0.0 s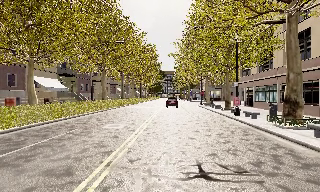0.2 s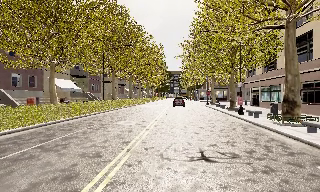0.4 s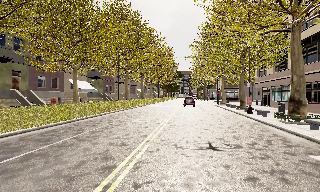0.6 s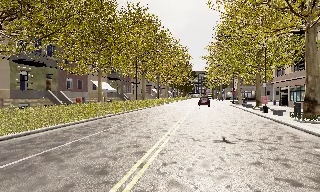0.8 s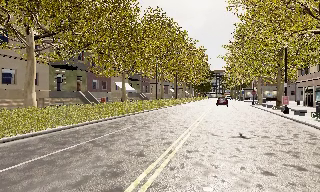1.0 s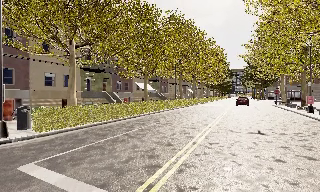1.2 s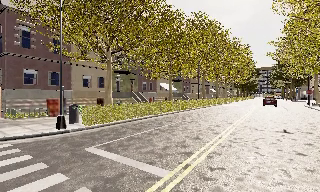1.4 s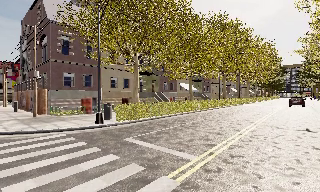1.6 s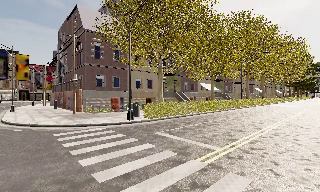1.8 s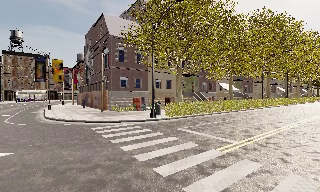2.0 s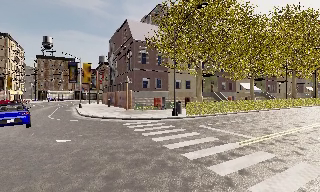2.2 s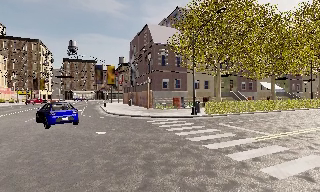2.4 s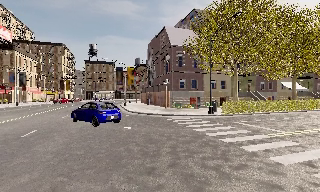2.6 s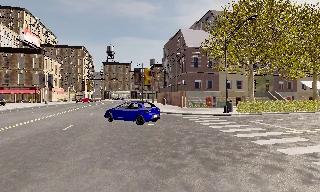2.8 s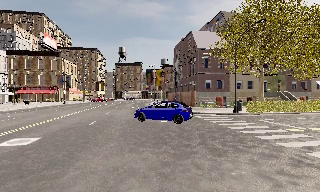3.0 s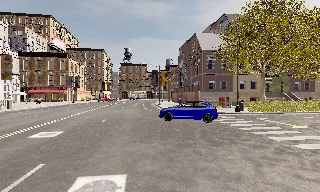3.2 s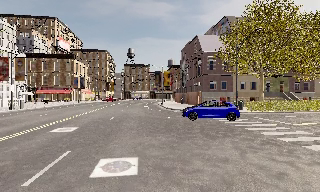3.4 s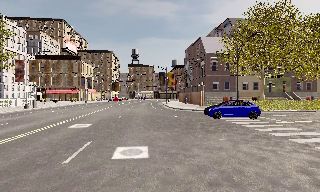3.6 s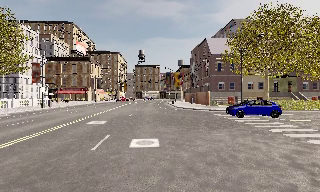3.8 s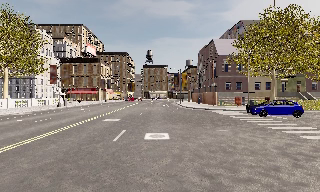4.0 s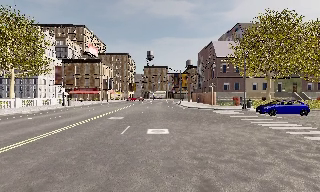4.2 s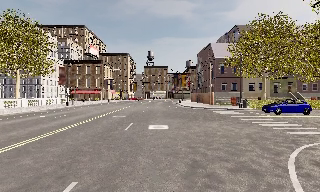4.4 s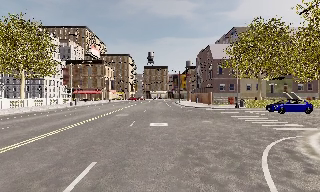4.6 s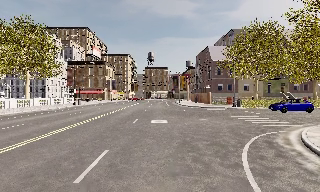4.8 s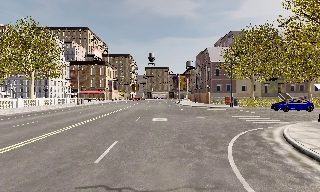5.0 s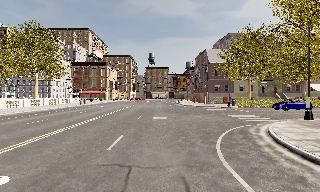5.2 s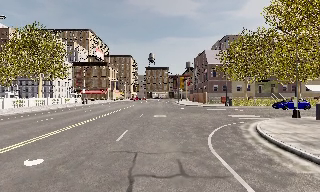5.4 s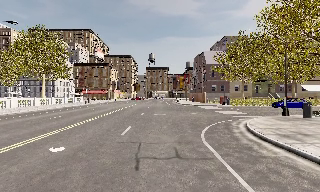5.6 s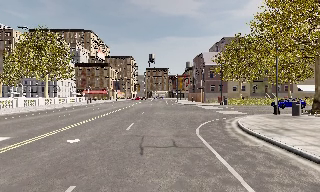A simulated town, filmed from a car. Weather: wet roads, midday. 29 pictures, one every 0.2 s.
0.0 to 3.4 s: The scene slides to the right, as the camera pans about 80 degrees to its left. It travels backward, about 18 m.
3.4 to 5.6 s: The camera travels backward, about 11 m, so what stands in front gets smaller.
The film runs backward here.
